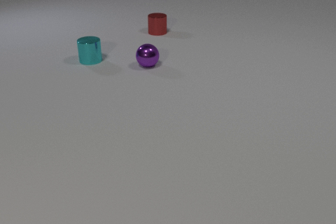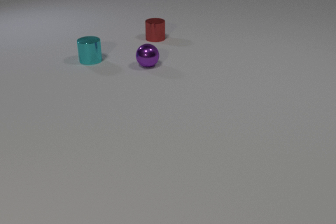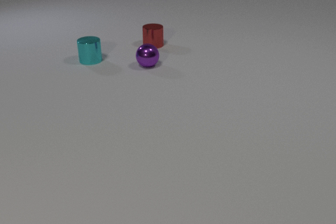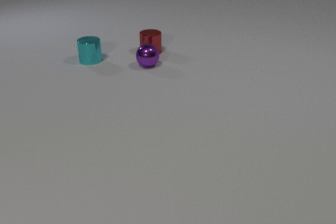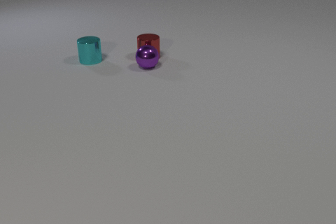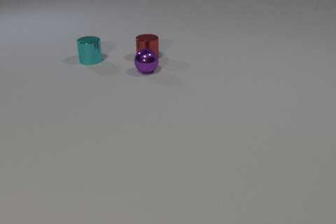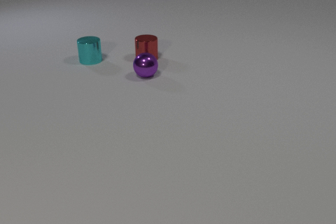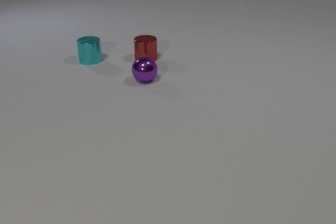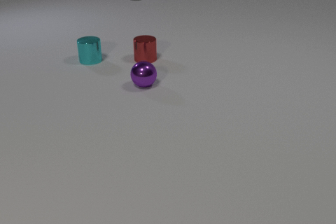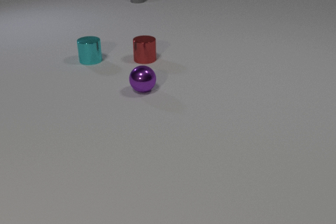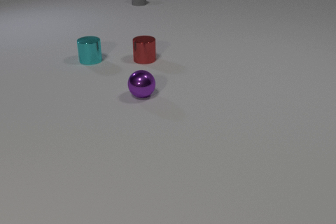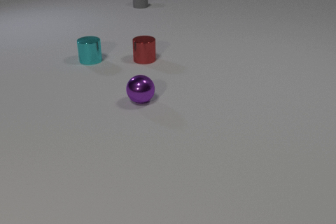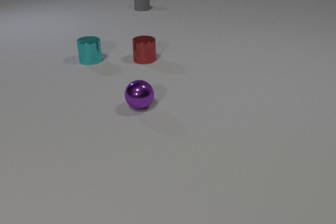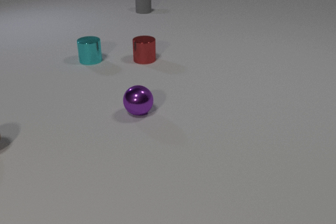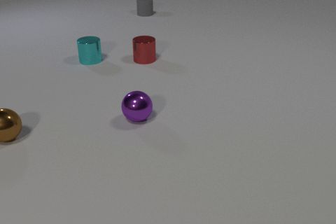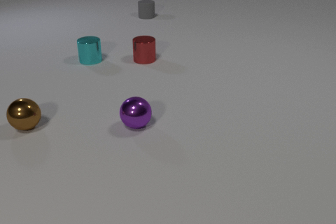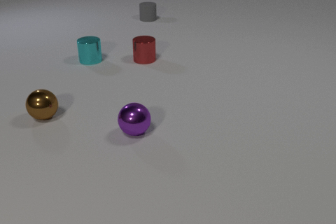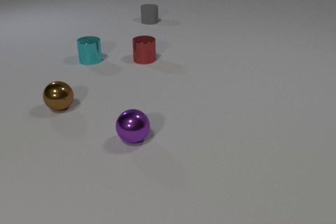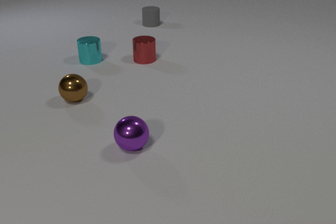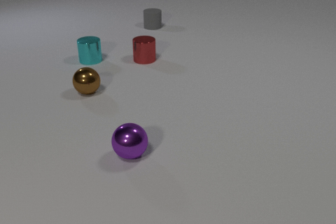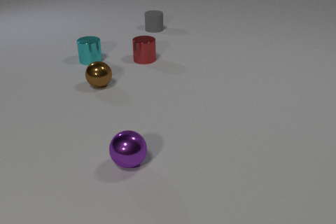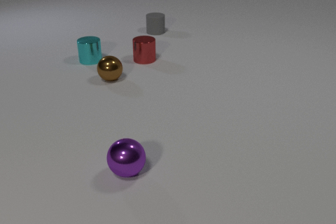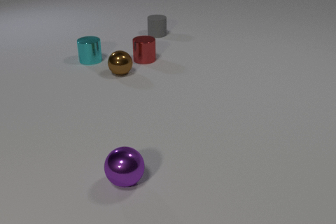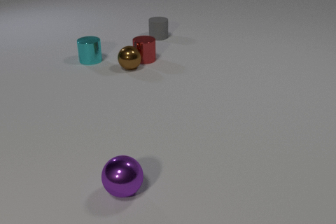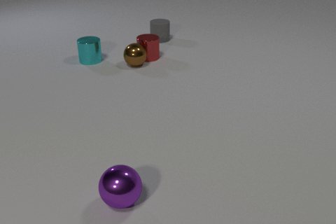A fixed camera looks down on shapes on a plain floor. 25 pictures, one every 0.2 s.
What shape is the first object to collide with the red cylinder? sphere.
Are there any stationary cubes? no.
What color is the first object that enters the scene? gray.
0.0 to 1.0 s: The red metal cylinder slides toward the camera. The purple metal sphere rolls toward the camera. The red metal cylinder and the purple metal sphere collide.
1.0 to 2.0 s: The red metal cylinder slides toward the camera. The purple metal sphere rolls toward the camera. The gray rubber cylinder comes in at the top edge, slides toward the camera.
2.0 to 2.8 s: The purple metal sphere rolls toward the camera. The brown metal sphere comes in at the left edge, rolls to the right and away from the camera. The gray rubber cylinder slides toward the camera.
2.8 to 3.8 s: The purple metal sphere rolls toward the camera. The brown metal sphere rolls to the right and away from the camera. The gray rubber cylinder slides toward the camera.
3.8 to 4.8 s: The red metal cylinder slides away from the camera. The purple metal sphere rolls toward the camera. The brown metal sphere rolls away from the camera and to the right. The gray rubber cylinder slides toward the camera. The red metal cylinder and the brown metal sphere collide.
